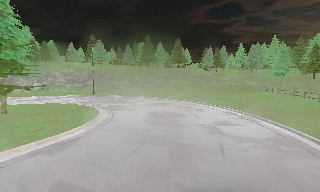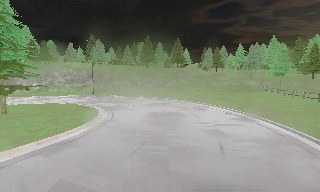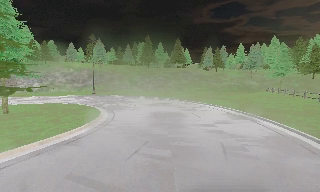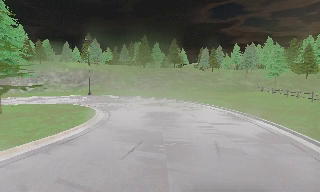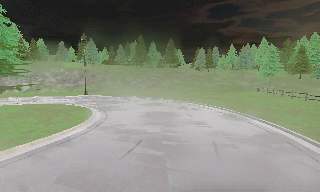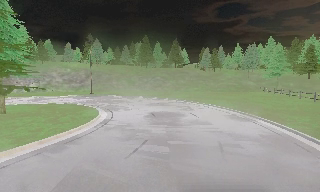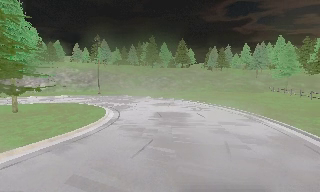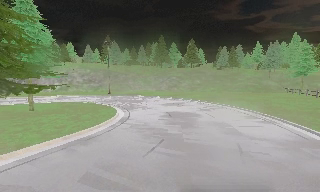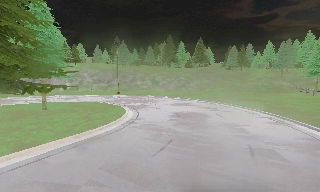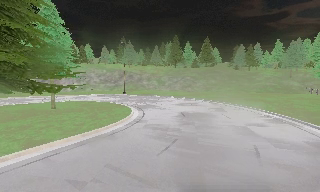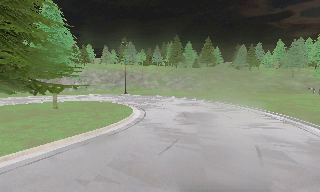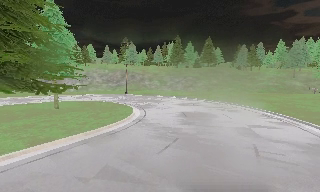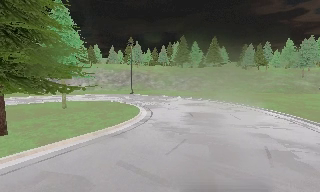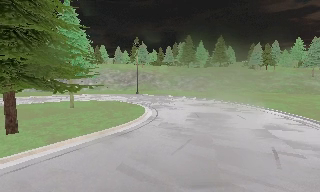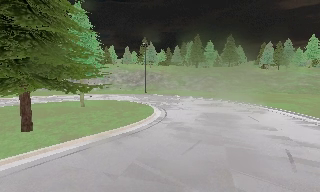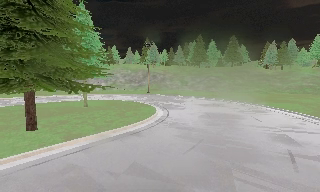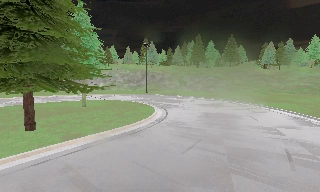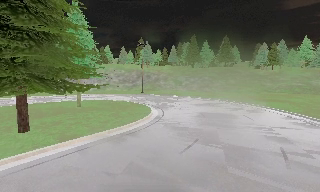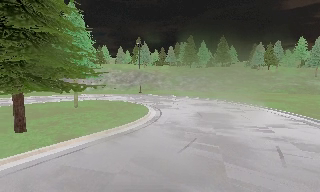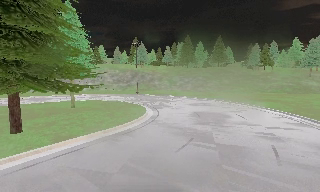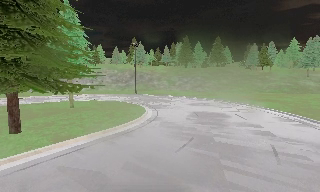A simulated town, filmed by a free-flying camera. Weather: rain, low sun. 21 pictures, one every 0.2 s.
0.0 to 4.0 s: The camera swings to its left by about 15 degrees, and the scene slides to the right. It travels to its left and backward, about 1 m, so close, fixed things drift to the right.
The film runs backward here.
